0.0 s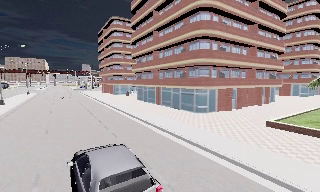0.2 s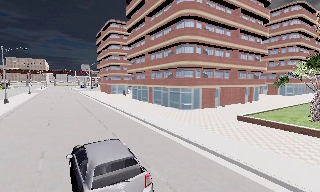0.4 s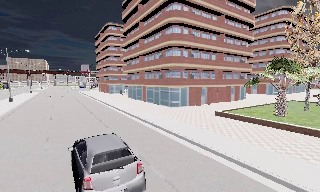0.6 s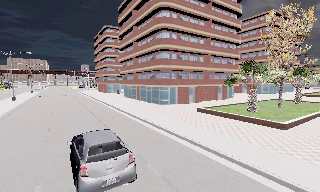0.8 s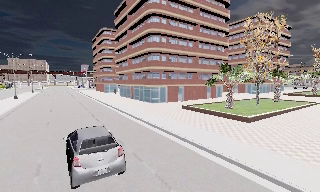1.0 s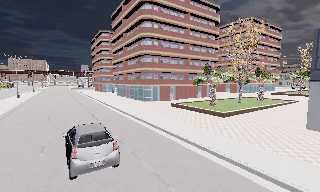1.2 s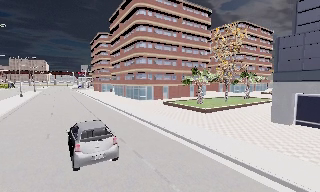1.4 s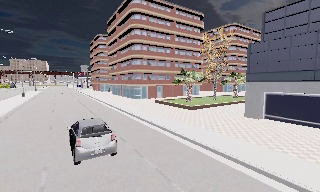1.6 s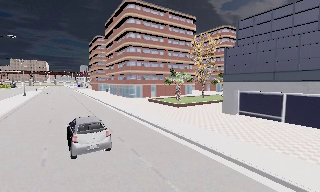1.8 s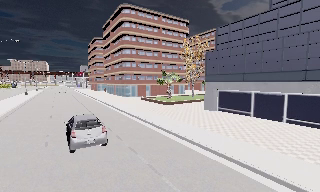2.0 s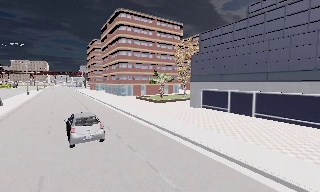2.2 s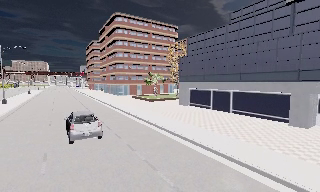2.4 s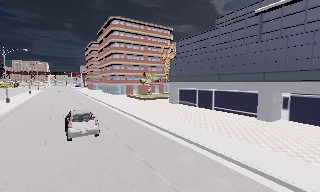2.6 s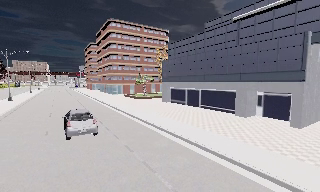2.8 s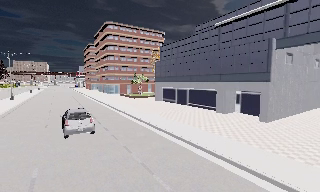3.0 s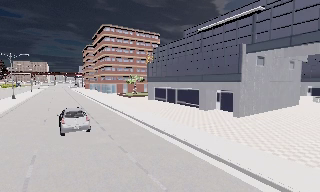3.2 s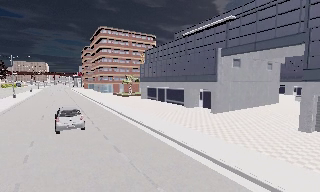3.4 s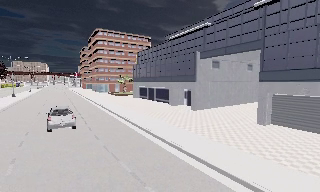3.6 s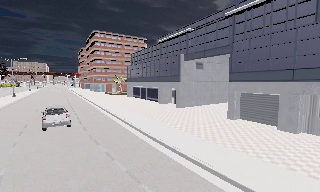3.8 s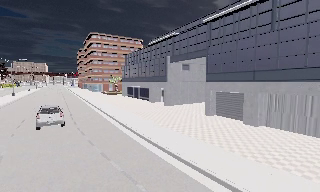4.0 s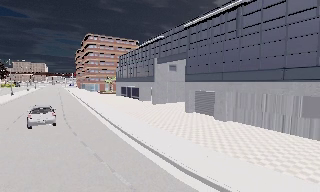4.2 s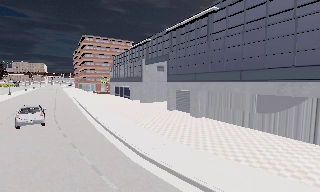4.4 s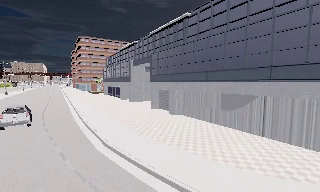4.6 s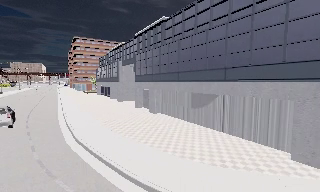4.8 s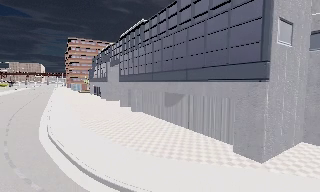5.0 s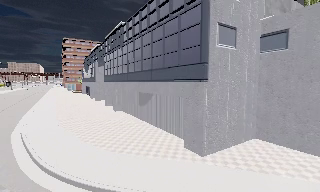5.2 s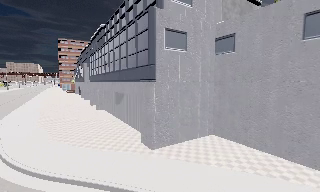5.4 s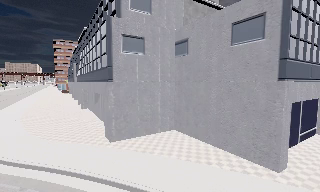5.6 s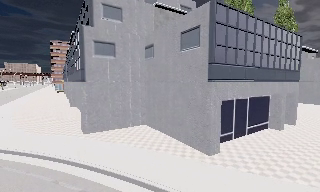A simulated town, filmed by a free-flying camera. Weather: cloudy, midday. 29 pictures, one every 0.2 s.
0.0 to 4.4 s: The camera travels backward and to its right, about 45 m, so what stands in front gets smaller.
4.4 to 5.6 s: The camera travels to its right, about 13 m, so close, fixed things drift to the left.
The film runs backward here.
